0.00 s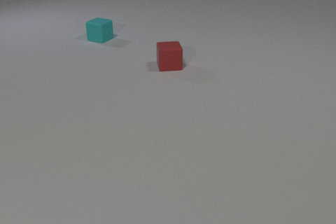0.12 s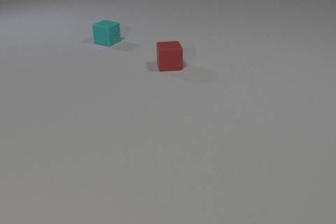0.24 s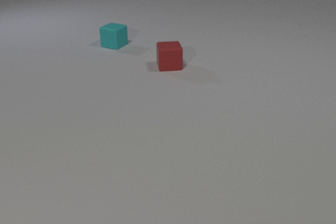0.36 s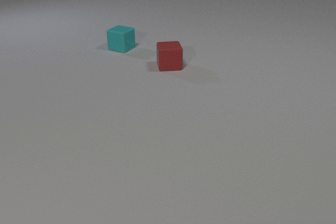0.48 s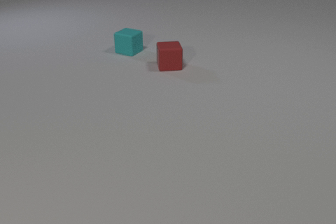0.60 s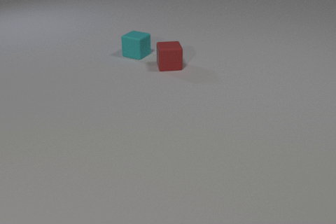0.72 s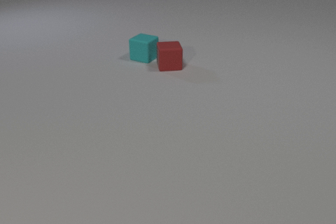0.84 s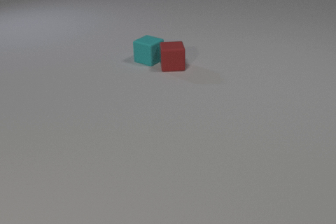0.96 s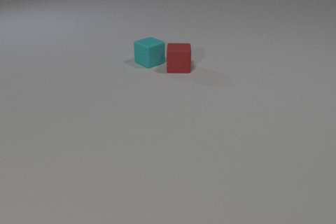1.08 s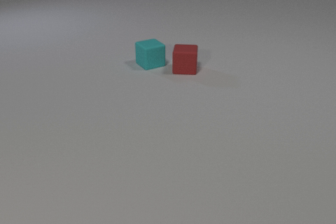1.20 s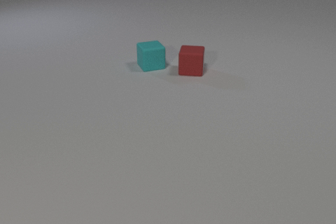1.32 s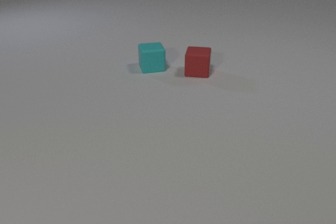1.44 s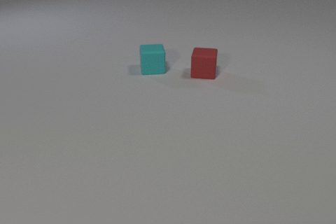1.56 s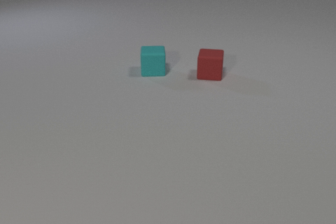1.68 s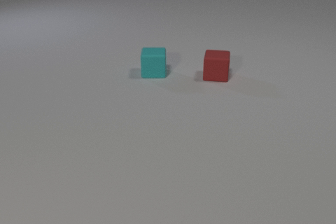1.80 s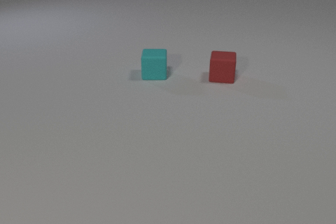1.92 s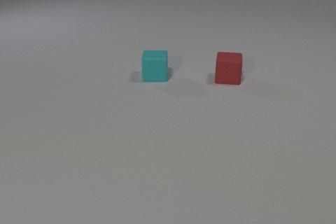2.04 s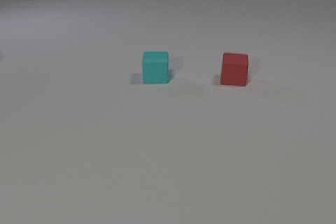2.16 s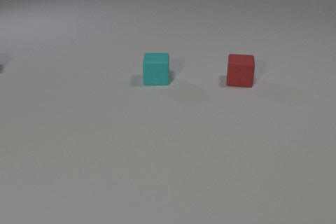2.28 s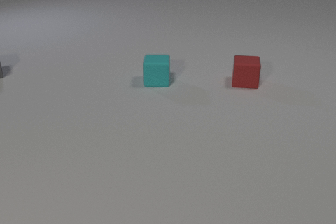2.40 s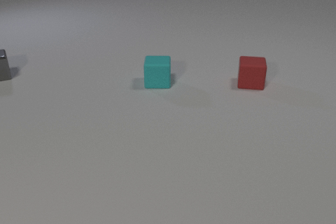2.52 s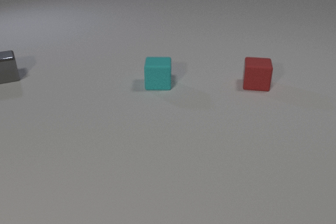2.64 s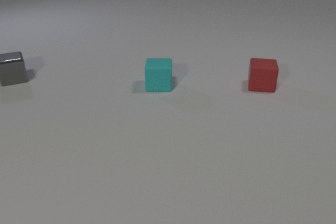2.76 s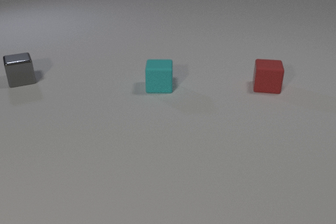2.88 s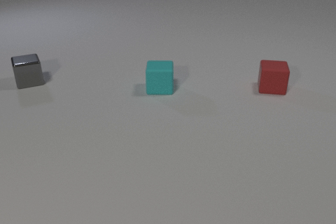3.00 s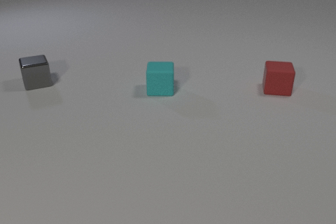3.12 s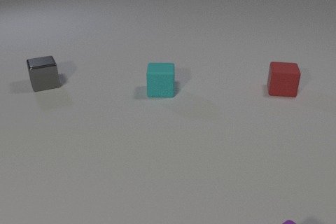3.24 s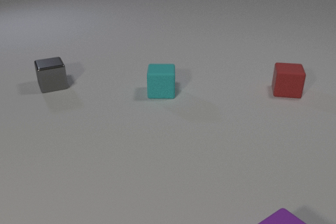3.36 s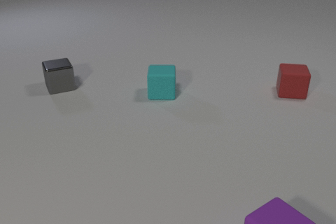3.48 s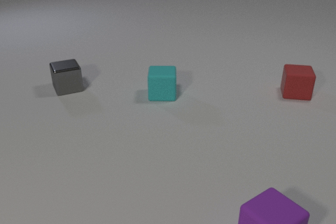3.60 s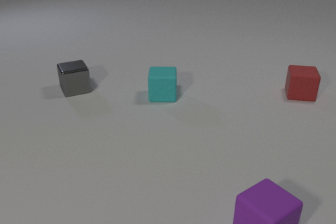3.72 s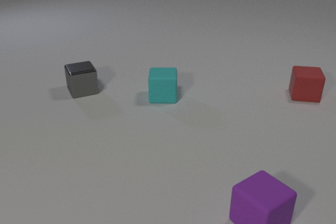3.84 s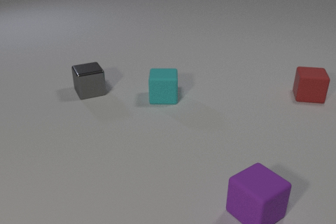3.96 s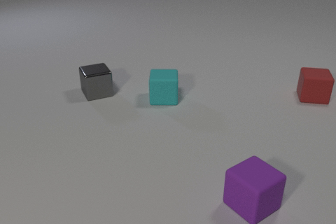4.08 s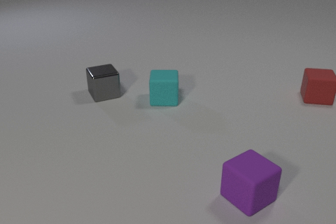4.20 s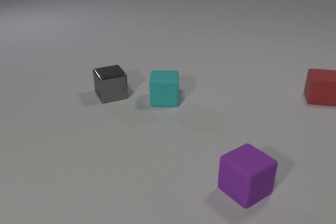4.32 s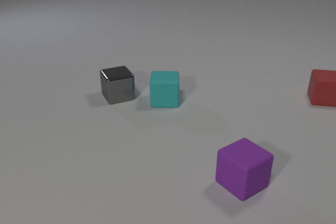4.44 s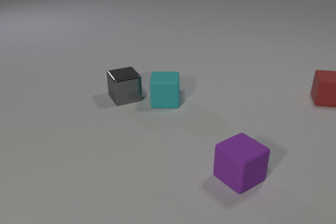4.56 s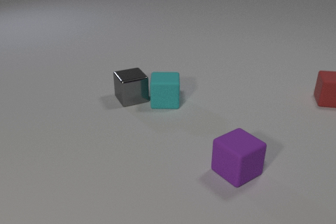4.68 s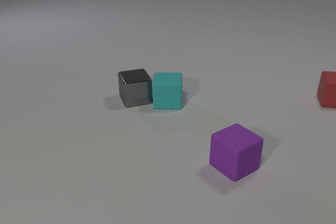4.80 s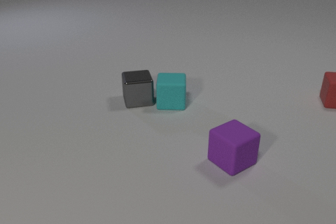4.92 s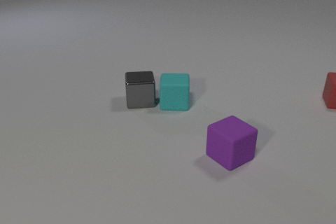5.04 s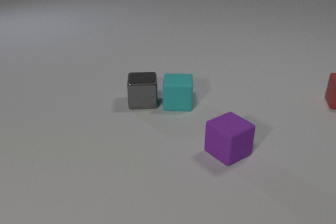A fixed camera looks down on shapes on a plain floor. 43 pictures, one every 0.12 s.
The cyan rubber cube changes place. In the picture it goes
toward the camera.
The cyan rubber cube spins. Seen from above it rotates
clockwise.
0.00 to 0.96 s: The cyan rubber cube slides toward the camera and to the right, spins clockwise seen from above by about 15 degrees, its near face sliding to the left. The red rubber cube slides to the right and toward the camera. The cyan rubber cube and the red rubber cube collide.
0.96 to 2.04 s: The cyan rubber cube slides toward the camera, spins clockwise seen from above by about 45 degrees, its near face sliding to the left. The red rubber cube slides to the right and toward the camera.
2.04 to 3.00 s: The cyan rubber cube slides toward the camera. The red rubber cube slides to the right. The gray metal cube comes in at the left edge, slides to the right and toward the camera.
3.00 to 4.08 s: The cyan rubber cube slides toward the camera. The red rubber cube slides to the right. The gray metal cube slides to the right and toward the camera. The purple rubber cube comes in at the bottom edge, slides away from the camera and to the left.
4.08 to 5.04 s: The cyan rubber cube slides to the right and toward the camera. The red rubber cube slides to the right. The gray metal cube slides to the right and toward the camera, spins so that its near face slides to the left, clockwise seen from above. The purple rubber cube slides away from the camera. The cyan rubber cube and the gray metal cube collide.
Are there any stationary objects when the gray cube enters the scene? no.
Are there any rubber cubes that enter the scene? yes.
What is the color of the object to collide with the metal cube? cyan.
